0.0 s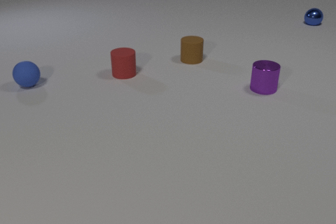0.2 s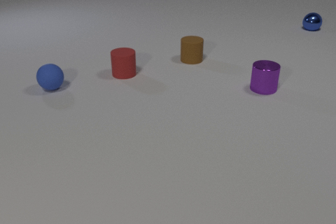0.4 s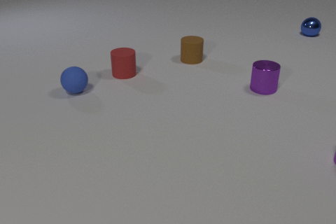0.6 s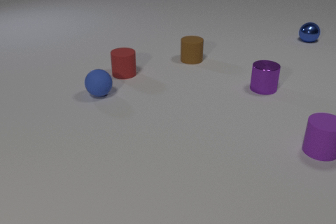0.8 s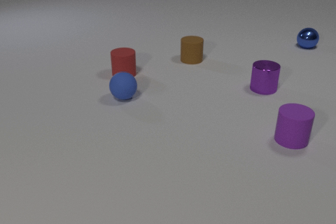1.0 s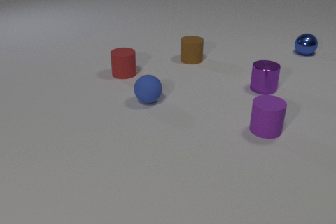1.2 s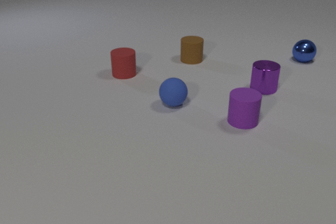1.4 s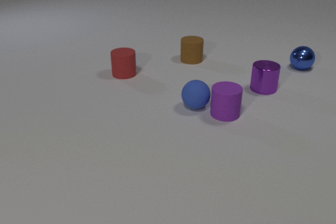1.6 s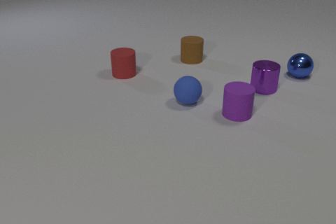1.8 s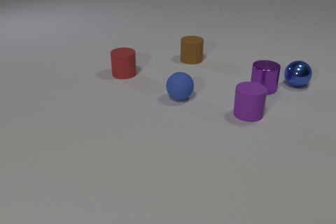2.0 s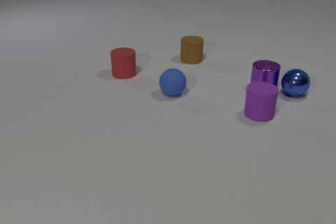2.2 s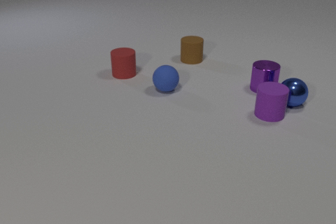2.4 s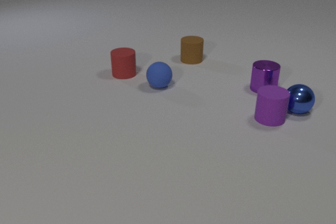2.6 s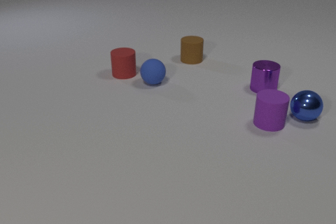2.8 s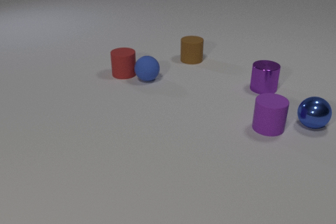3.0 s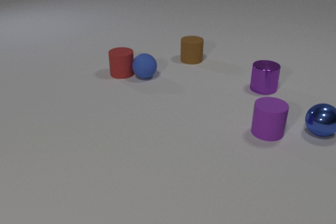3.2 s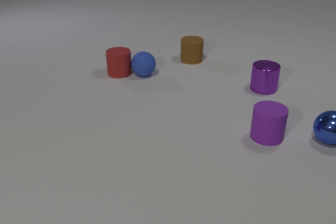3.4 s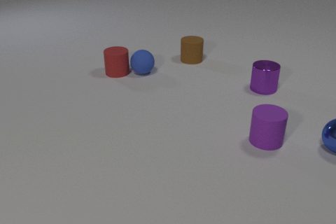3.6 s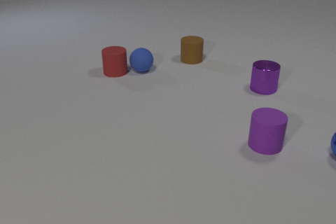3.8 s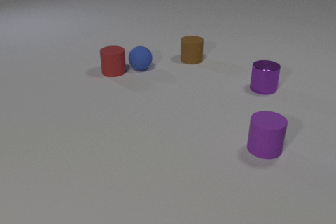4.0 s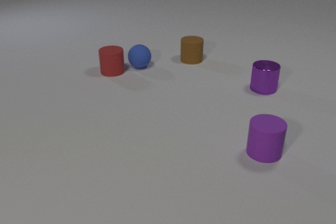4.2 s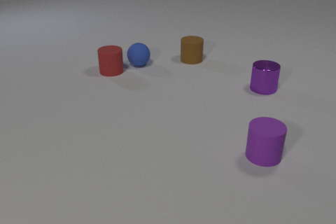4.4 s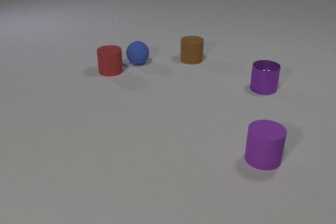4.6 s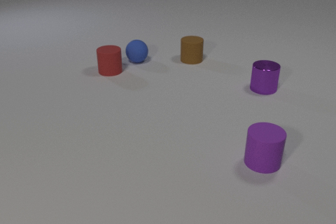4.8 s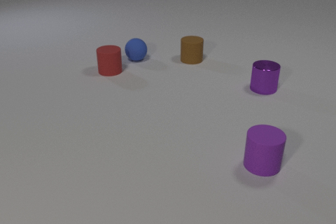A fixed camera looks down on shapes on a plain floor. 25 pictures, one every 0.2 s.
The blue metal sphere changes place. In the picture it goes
toward the camera.
0.0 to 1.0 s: The purple rubber cylinder comes in at the right edge, slides to the left. The blue rubber sphere rolls to the right and toward the camera. The blue metal sphere rolls toward the camera.
1.0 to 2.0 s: The purple rubber cylinder slides away from the camera. The blue rubber sphere rolls to the right and away from the camera. The blue metal sphere rolls toward the camera. The purple rubber cylinder and the blue rubber sphere collide.
2.0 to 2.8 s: The purple rubber cylinder slides toward the camera and to the right. The blue rubber sphere rolls away from the camera and to the left. The blue metal sphere rolls toward the camera. The purple rubber cylinder and the blue metal sphere collide.
2.8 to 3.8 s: The purple rubber cylinder slides toward the camera. The blue rubber sphere rolls away from the camera. The red rubber cylinder slides to the left and away from the camera. The blue metal sphere rolls toward the camera and to the right, leaves at the right edge. The blue rubber sphere and the red rubber cylinder collide.
3.8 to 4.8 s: The purple rubber cylinder slides toward the camera. The blue rubber sphere rolls away from the camera.
Are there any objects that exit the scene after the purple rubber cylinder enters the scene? yes.
What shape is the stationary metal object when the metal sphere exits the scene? cylinder.
Are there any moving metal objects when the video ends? no.
